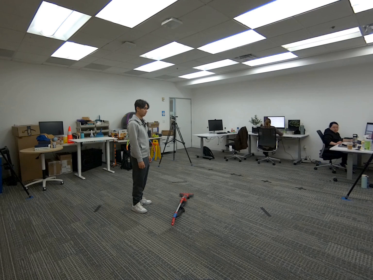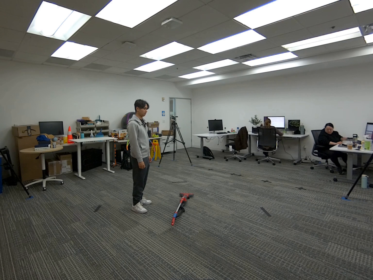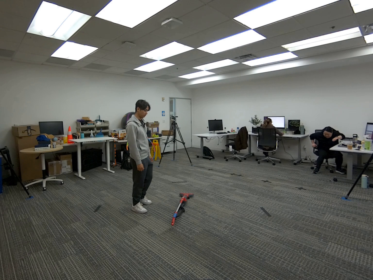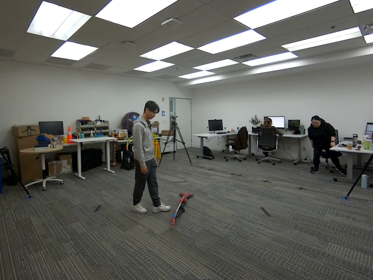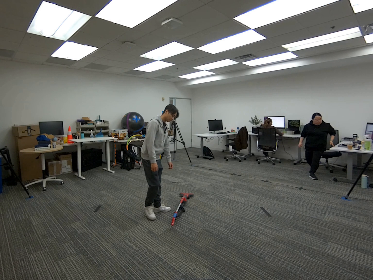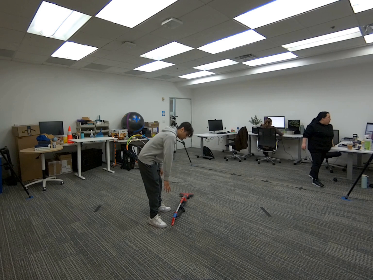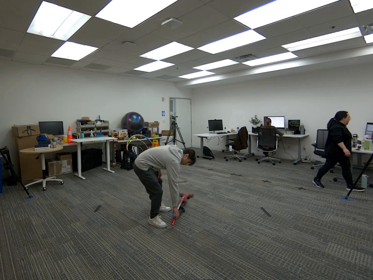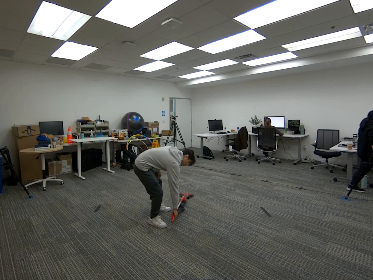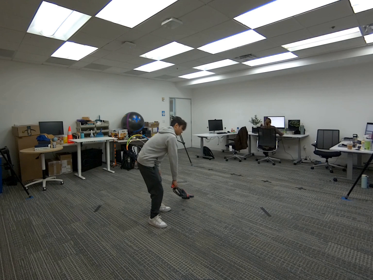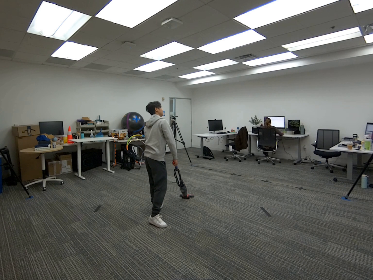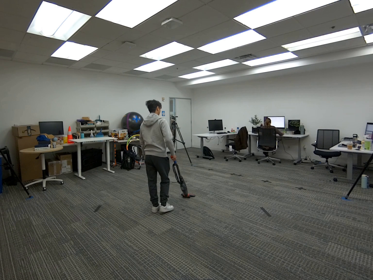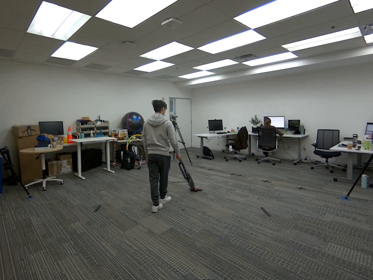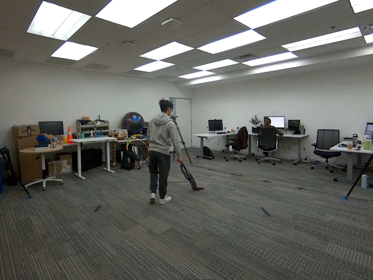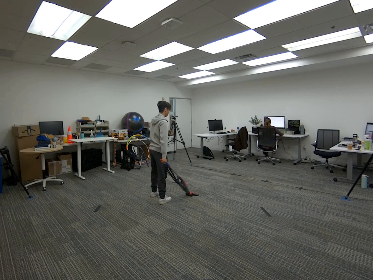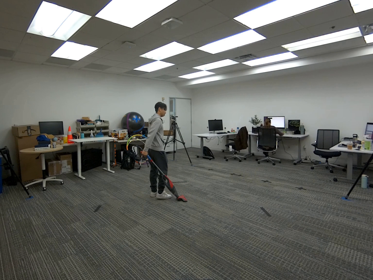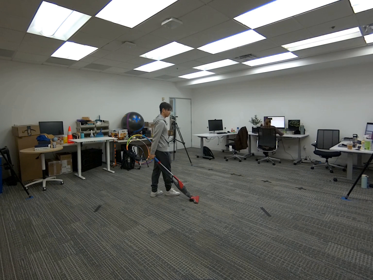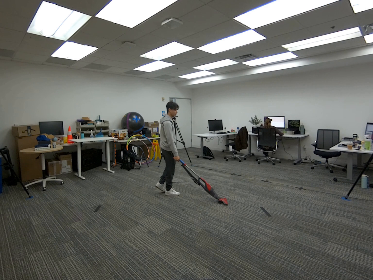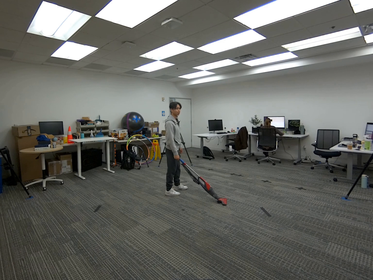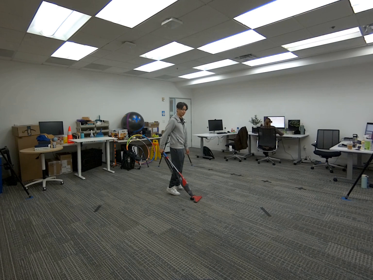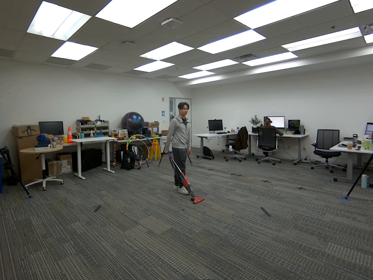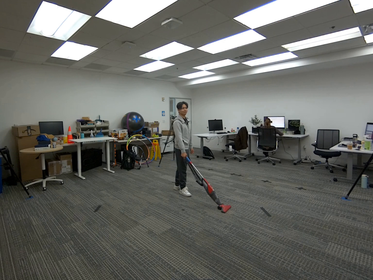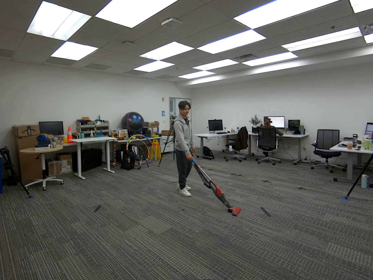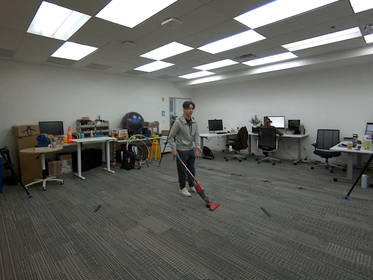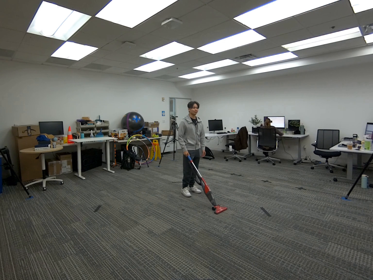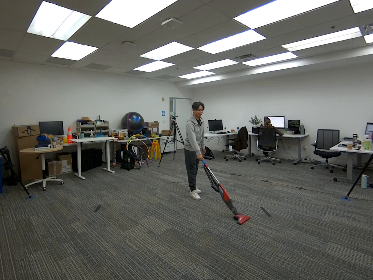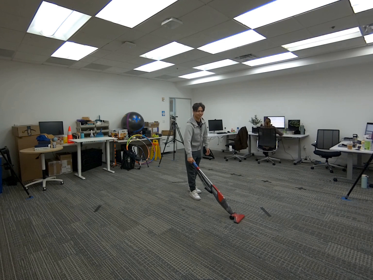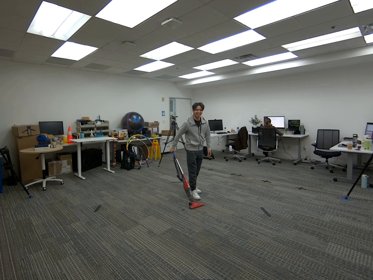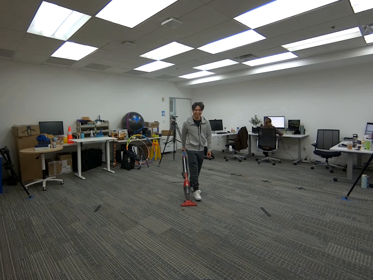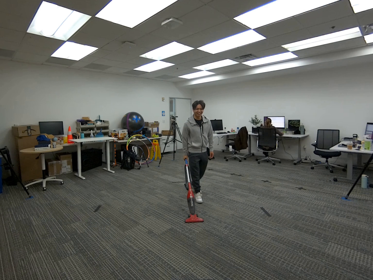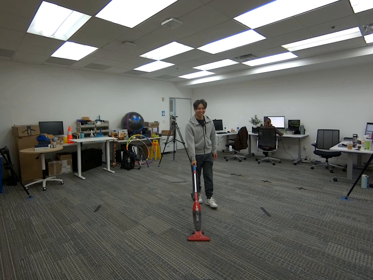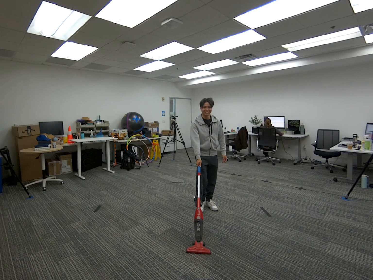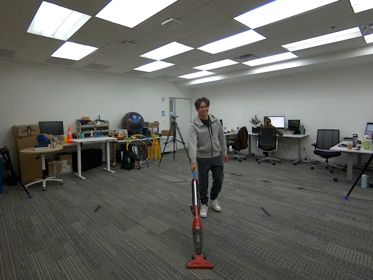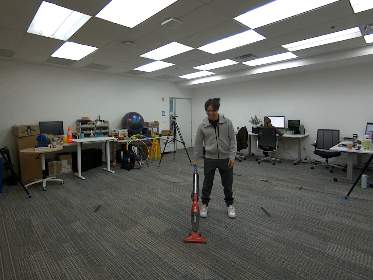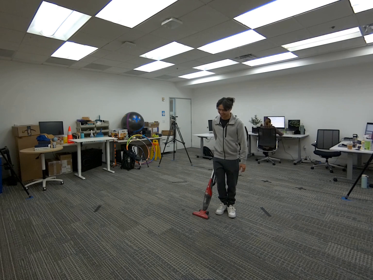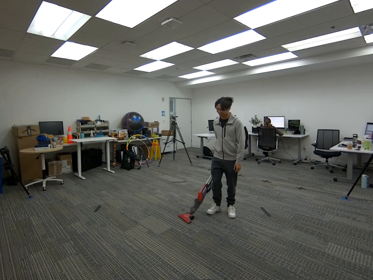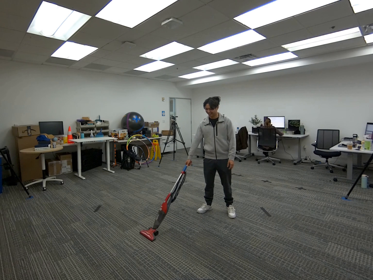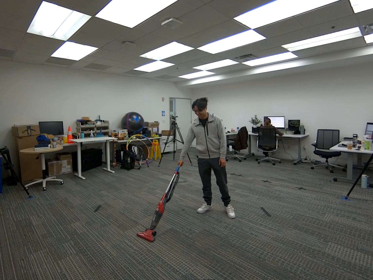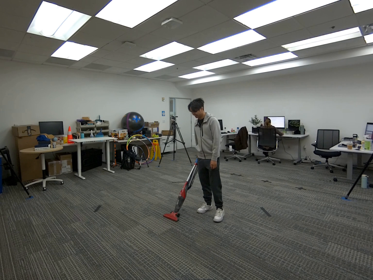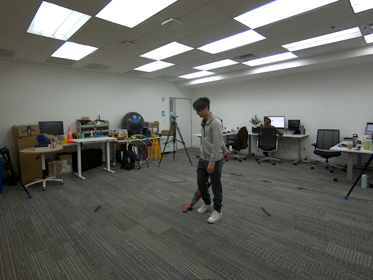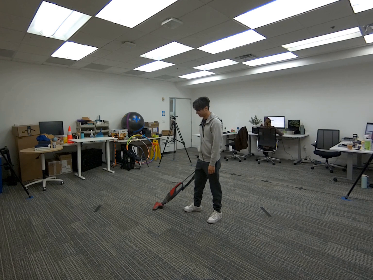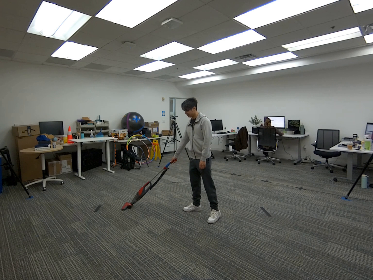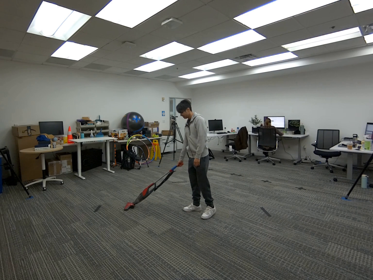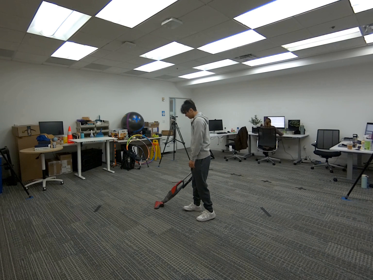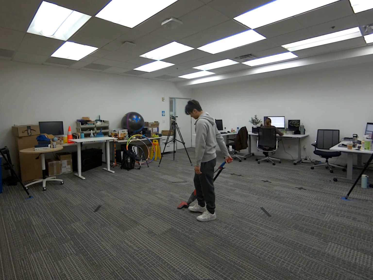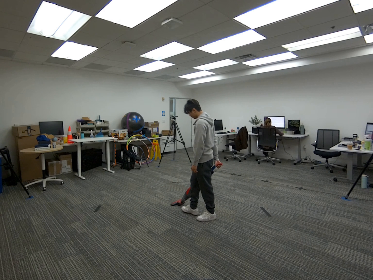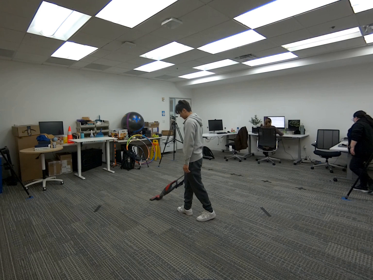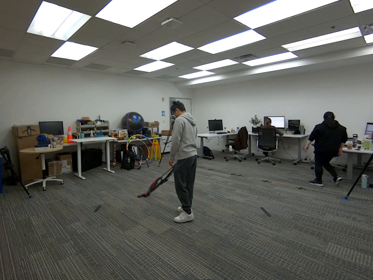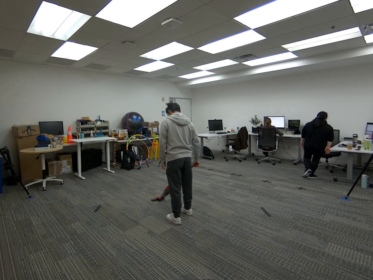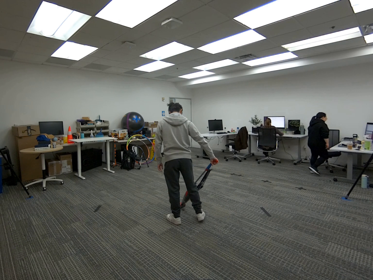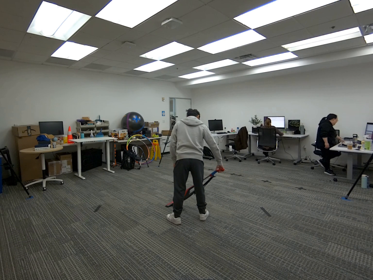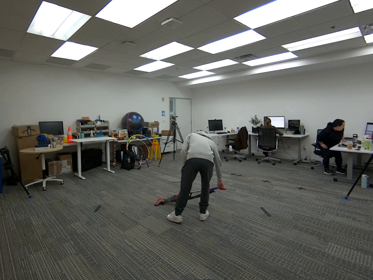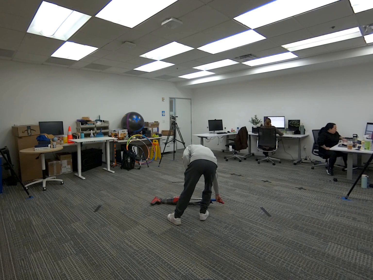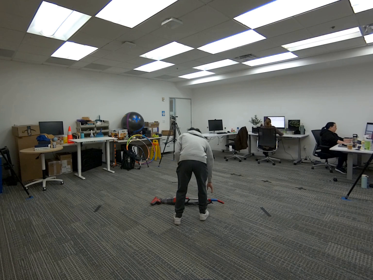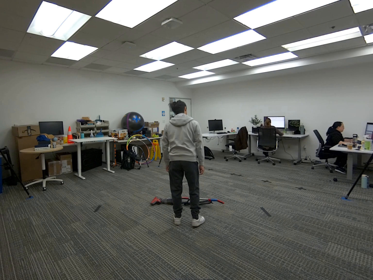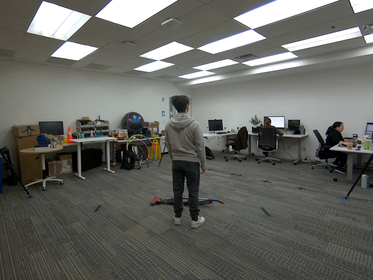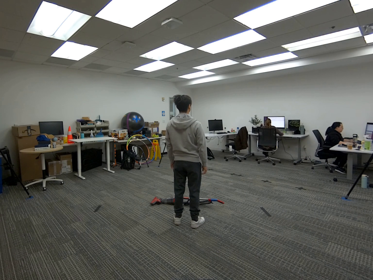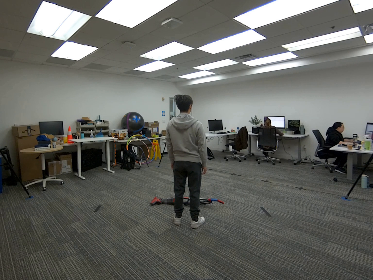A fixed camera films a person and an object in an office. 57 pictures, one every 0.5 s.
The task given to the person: Walk over to the vaccum on the floor and pick up the vaccum from the ground using one hand only from the handle. Keep pushing continously the vaccum within the bounding area.
